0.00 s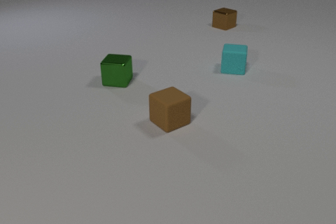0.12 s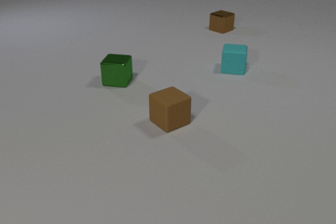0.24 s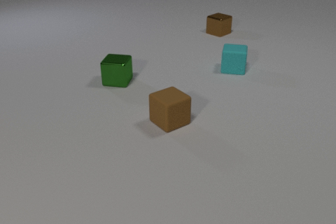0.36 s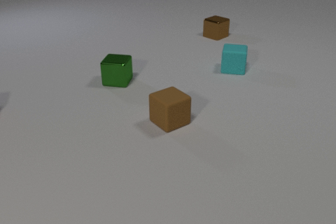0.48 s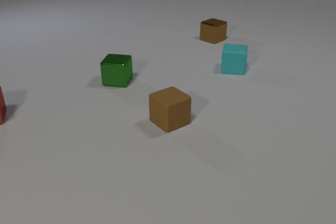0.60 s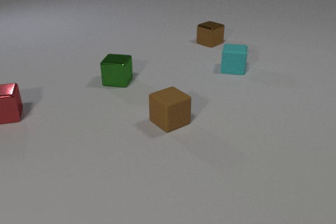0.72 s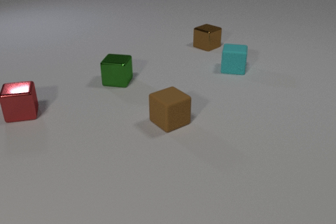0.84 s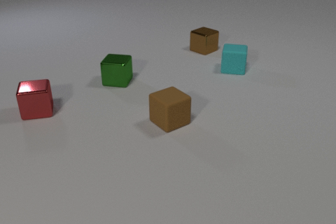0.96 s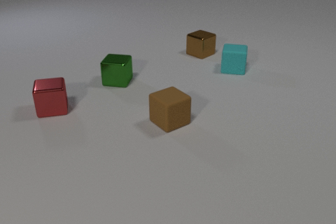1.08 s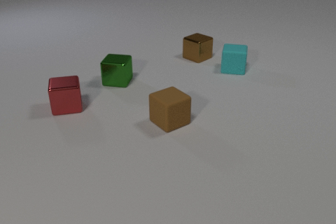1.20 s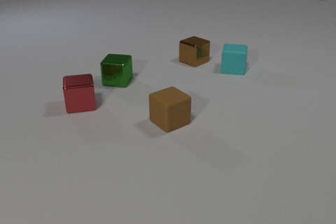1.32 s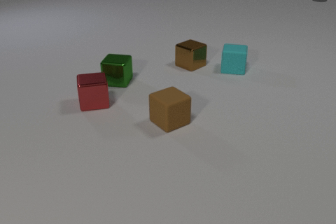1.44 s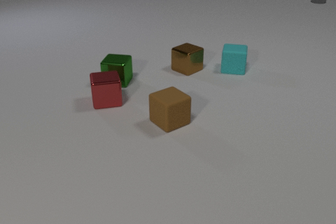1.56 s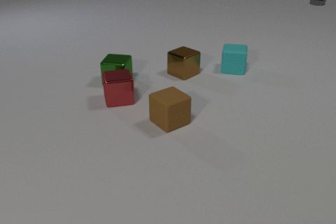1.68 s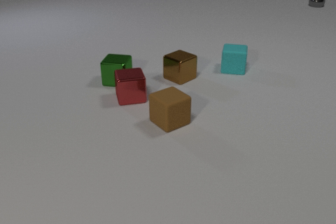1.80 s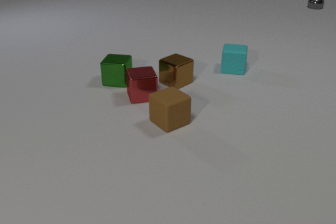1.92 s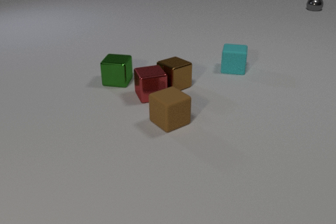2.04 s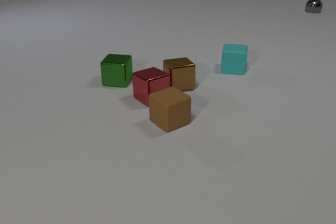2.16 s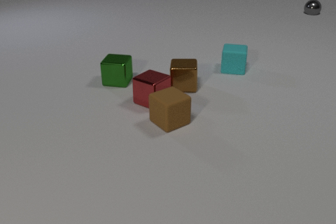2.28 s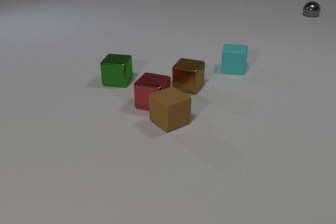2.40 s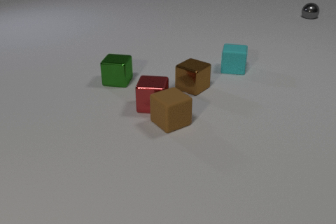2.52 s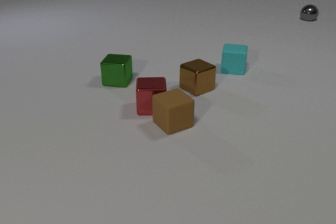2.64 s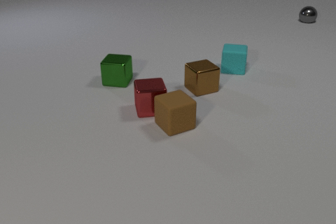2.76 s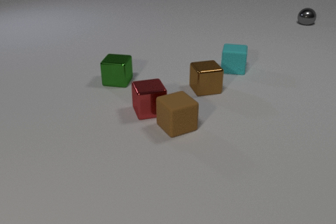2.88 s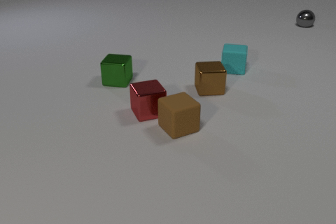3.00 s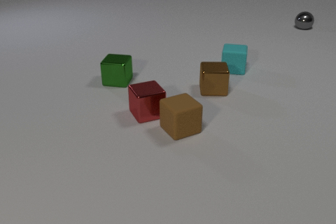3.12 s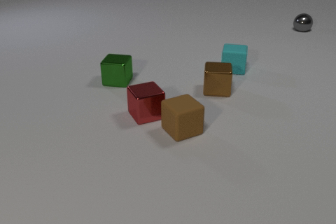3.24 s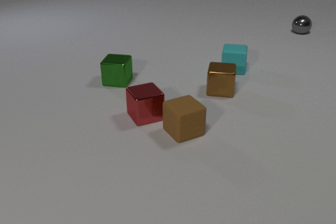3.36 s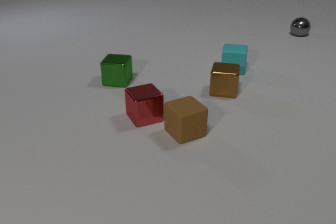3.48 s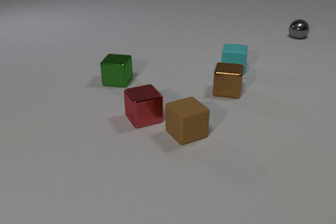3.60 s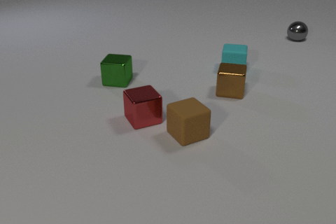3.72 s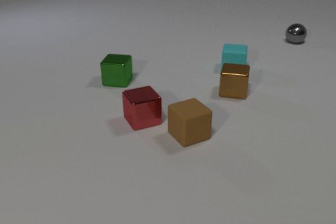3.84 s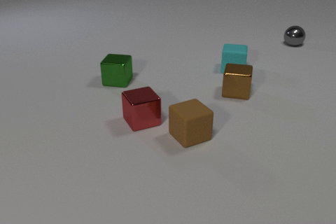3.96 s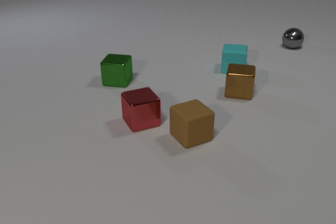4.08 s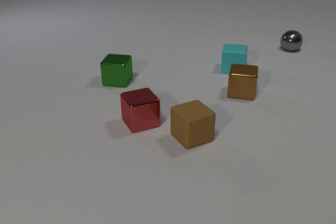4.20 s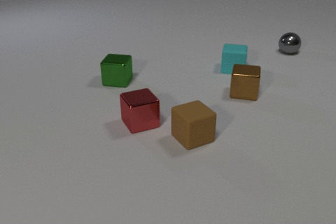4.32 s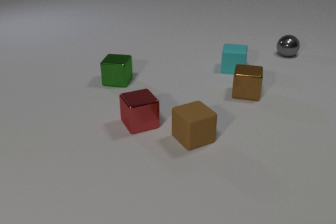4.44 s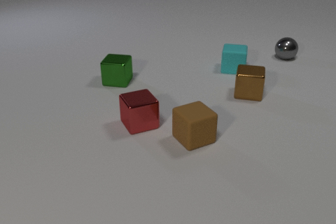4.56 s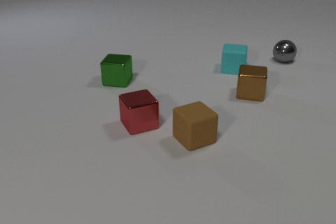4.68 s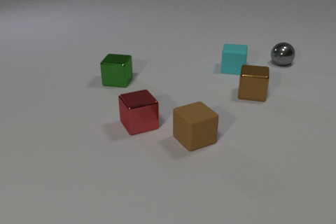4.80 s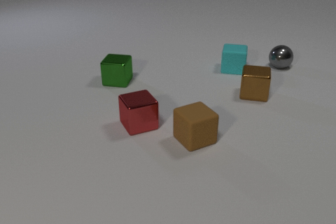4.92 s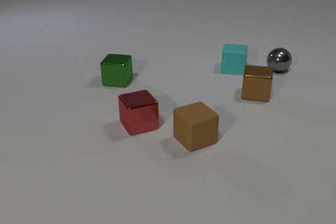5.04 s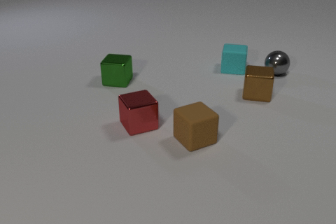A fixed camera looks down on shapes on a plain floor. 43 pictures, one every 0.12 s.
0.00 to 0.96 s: The red metal cube comes in at the left edge, slides to the right. The brown metal cube slides toward the camera.
0.96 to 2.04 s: The red metal cube slides to the right, spins counterclockwise seen from above by about 15 degrees, its near face sliding to the right. The brown metal cube slides toward the camera, spins clockwise seen from above by about 30 degrees, its near face sliding to the left. The gray metal sphere comes in at the top edge, rolls toward the camera. The red metal cube and the brown metal cube collide.
2.04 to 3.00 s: The red metal cube slides toward the camera, spins so that its near face slides to the right, counterclockwise seen from above. The brown metal cube slides to the right, spins so that its near face slides to the left, clockwise seen from above. The brown rubber cube slides toward the camera and to the right. The gray metal sphere rolls toward the camera. The red metal cube and the brown rubber cube collide.
3.00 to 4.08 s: The red metal cube slides toward the camera. The brown metal cube slides to the right. The brown rubber cube slides toward the camera and to the right. The gray metal sphere rolls toward the camera.
4.08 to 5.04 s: The brown metal cube slides to the right. The gray metal sphere rolls toward the camera.
How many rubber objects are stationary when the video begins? 2.
What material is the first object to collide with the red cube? metal.
What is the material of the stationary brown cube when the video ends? rubber.
